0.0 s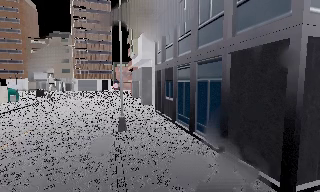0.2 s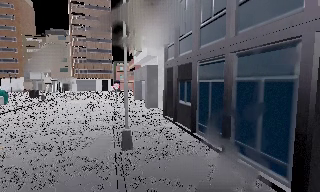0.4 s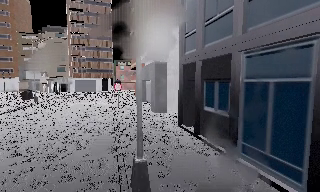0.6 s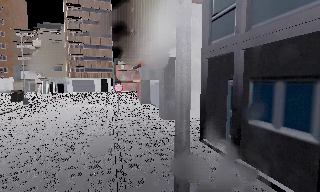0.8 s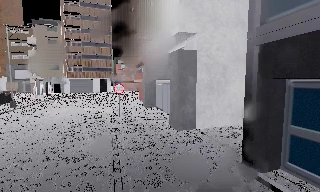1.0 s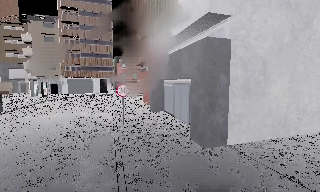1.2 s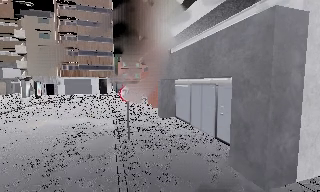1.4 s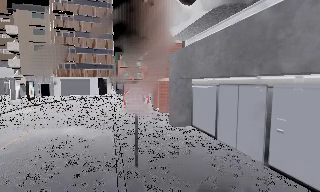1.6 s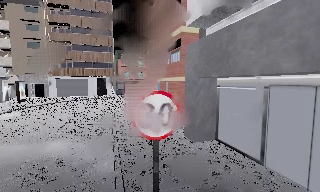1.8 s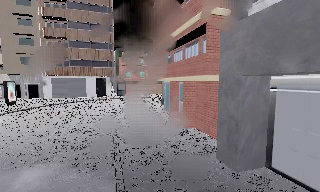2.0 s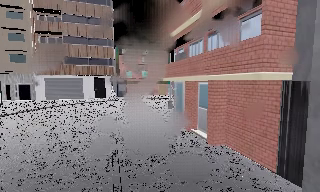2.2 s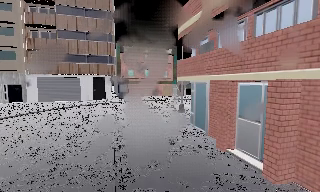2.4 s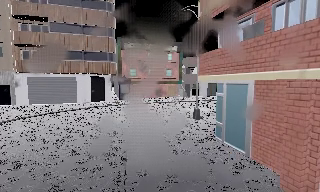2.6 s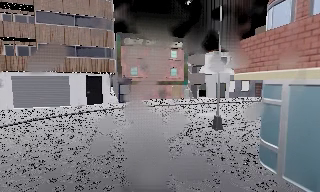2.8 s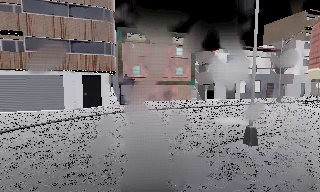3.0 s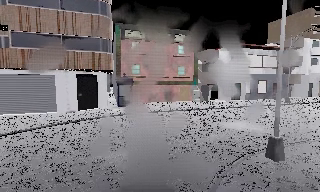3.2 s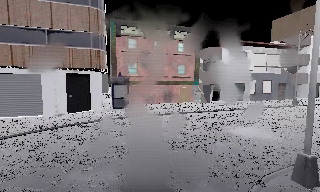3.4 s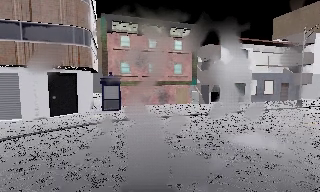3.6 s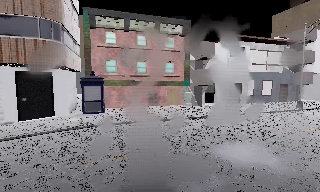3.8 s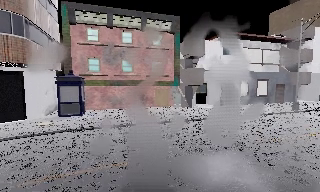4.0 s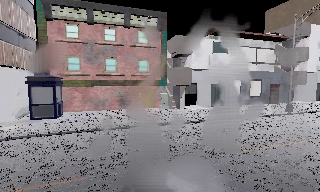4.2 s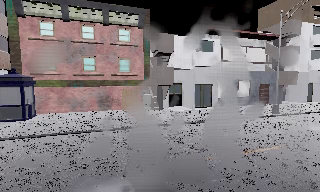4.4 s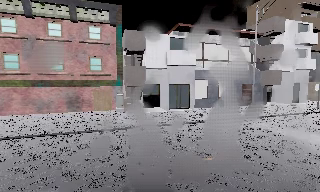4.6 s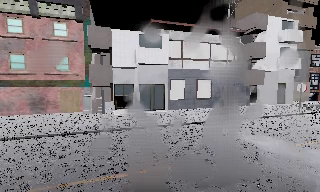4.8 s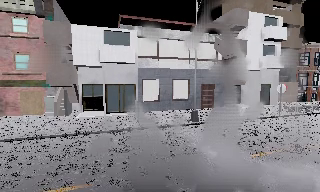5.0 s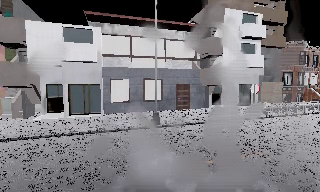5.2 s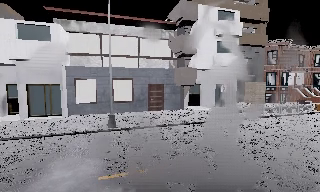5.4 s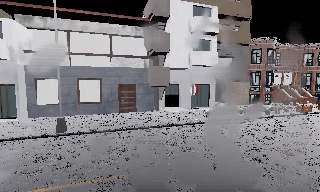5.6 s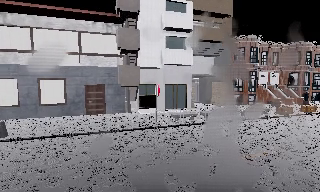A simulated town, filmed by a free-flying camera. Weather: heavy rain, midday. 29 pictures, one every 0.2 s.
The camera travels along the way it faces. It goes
forward.
0.0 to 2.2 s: The camera travels forward, about 25 m, so what stands in front looms larger.
2.2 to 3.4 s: The camera travels forward, about 10 m, so what stands in front looms larger. It loses speed.
3.4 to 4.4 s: The camera travels to its right and forward, about 8 m, so close, fixed things drift to the left.
4.4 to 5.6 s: The camera travels to its right, about 14 m, so close, fixed things drift to the left.
The film runs forward here.
